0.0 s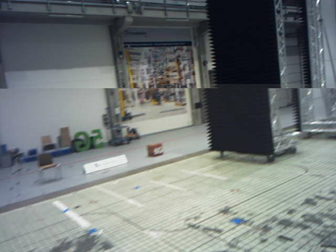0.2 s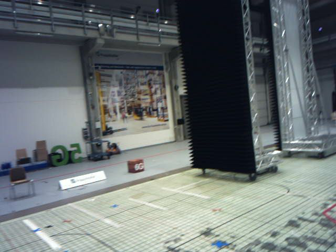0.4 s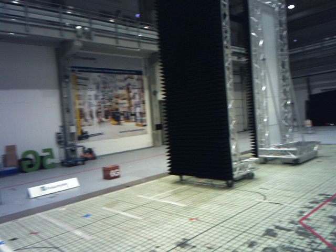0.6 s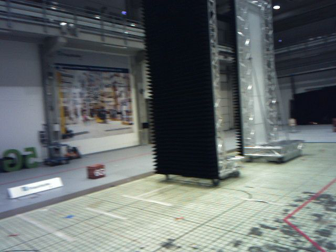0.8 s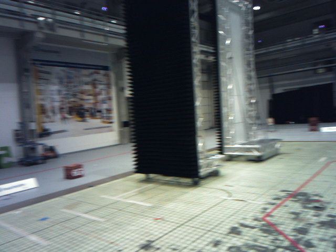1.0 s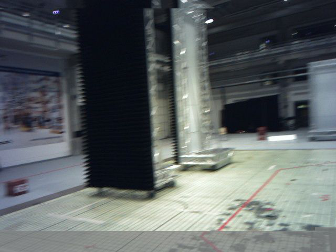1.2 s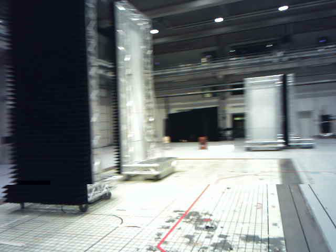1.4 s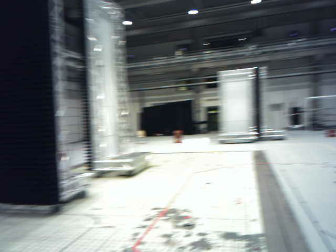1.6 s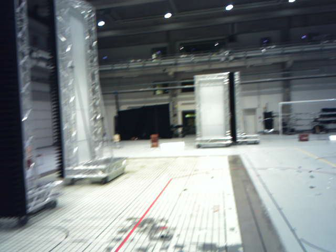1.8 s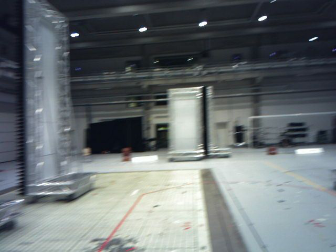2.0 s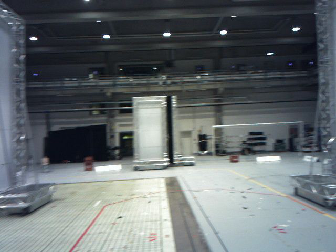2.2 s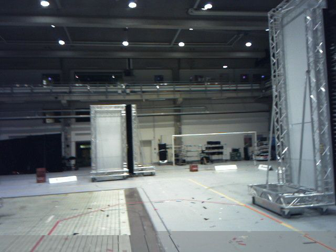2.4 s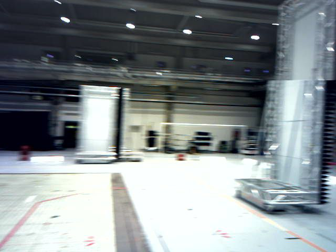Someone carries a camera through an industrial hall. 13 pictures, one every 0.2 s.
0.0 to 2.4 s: The camera swings to its right by about 70 degrees, and the scene slides to the left. It travels forward, about 2.2 m. It leans over to its left by about 10 degrees, and the scene rotates clockwise.
The film runs forward here.
